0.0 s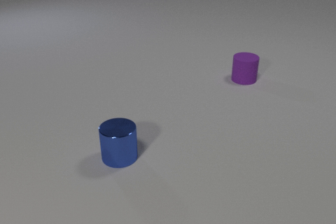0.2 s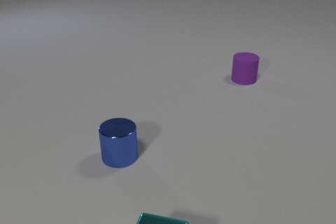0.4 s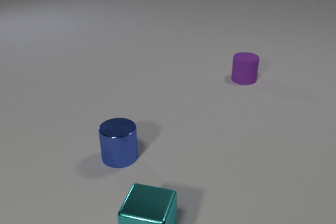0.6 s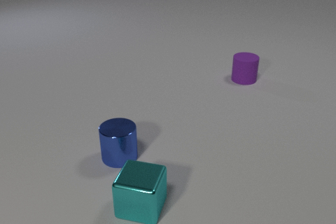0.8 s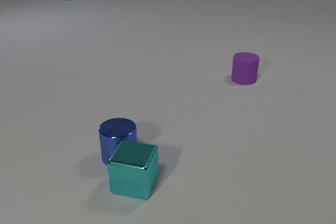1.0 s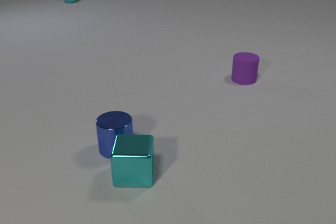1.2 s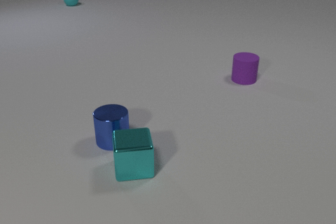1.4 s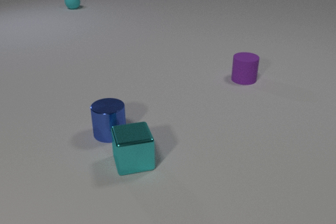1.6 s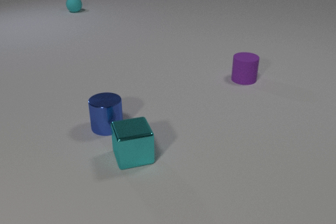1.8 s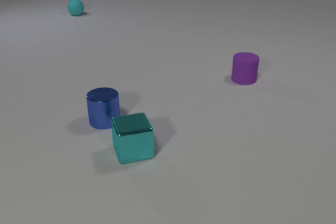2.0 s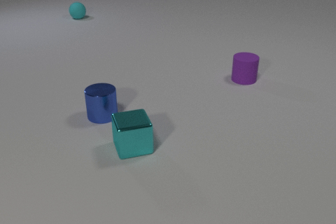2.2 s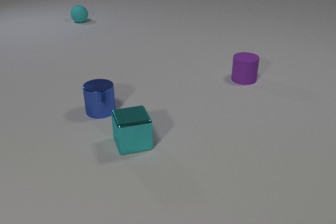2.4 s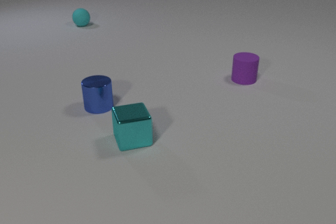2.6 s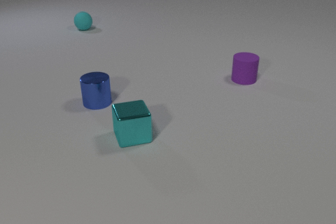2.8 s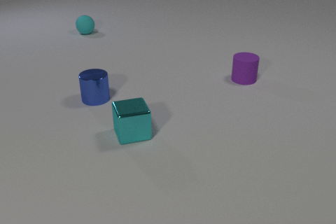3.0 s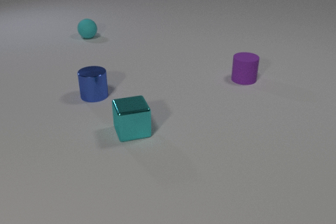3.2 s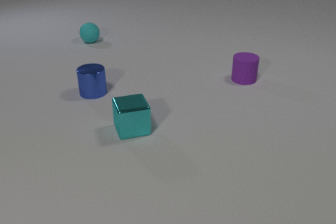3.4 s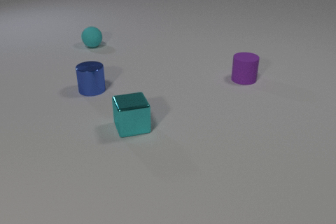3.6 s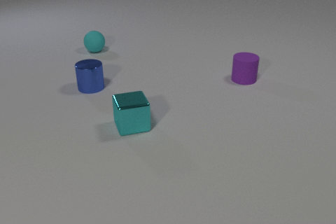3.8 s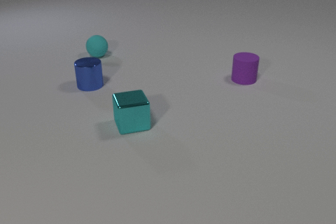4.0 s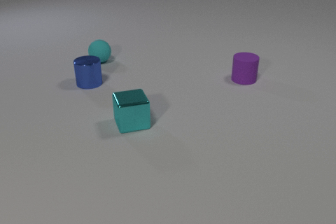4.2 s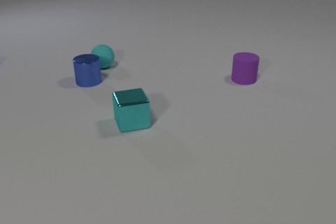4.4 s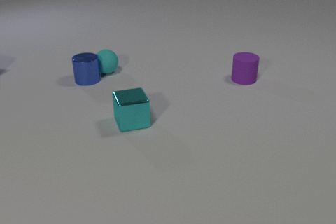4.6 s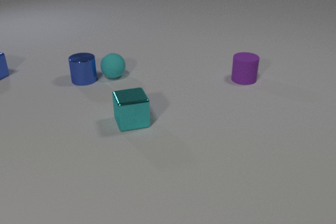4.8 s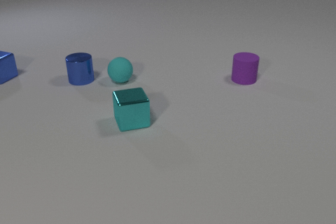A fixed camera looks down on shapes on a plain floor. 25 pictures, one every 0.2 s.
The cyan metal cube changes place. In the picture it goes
away from the camera.
The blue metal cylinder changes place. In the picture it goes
away from the camera.
0.0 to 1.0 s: The cyan metal cube comes in at the bottom edge, slides away from the camera. The blue metal cylinder slides away from the camera. The cyan rubber sphere comes in at the top edge, rolls toward the camera. The cyan metal cube and the blue metal cylinder collide.
1.0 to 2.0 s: The cyan metal cube slides away from the camera. The blue metal cylinder slides away from the camera. The cyan rubber sphere rolls toward the camera.
2.0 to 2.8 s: The cyan metal cube slides away from the camera. The blue metal cylinder slides away from the camera. The cyan rubber sphere rolls toward the camera.
2.8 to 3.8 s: The cyan metal cube slides away from the camera. The blue metal cylinder slides away from the camera. The cyan rubber sphere rolls toward the camera.
3.8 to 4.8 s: The blue metal cylinder slides away from the camera and to the left. The cyan rubber sphere rolls toward the camera. The blue metal cube comes in at the left edge, slides to the right and toward the camera. The blue metal cylinder and the cyan rubber sphere collide.
Are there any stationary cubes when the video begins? no.
How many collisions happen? 2.
How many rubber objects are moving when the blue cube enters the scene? 1.
